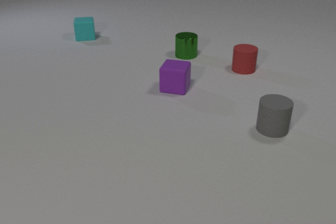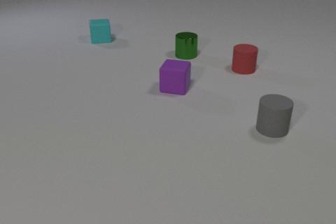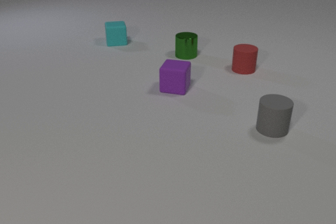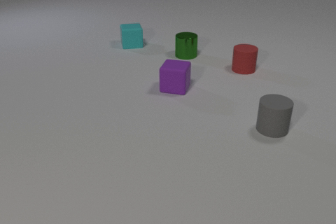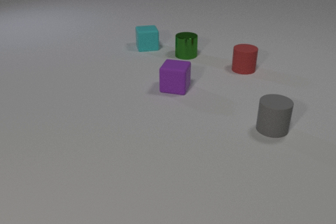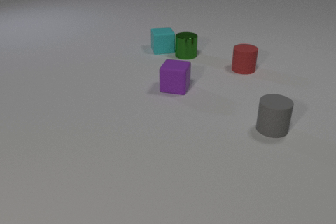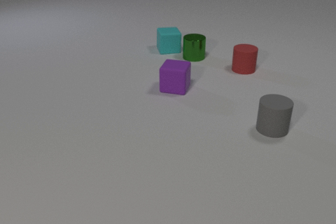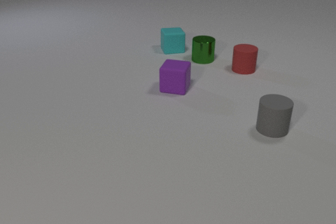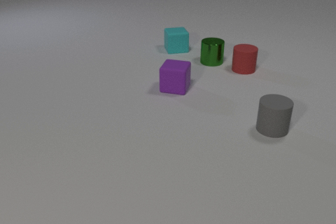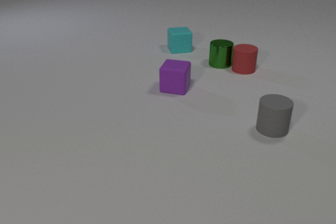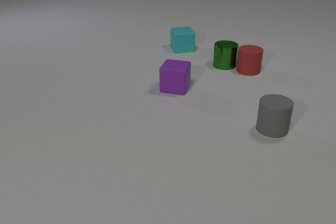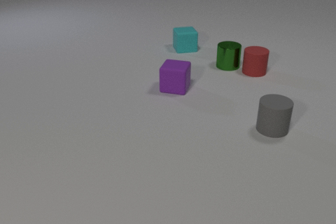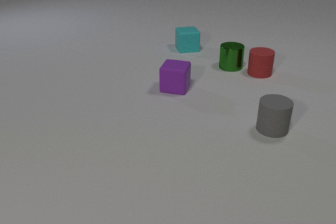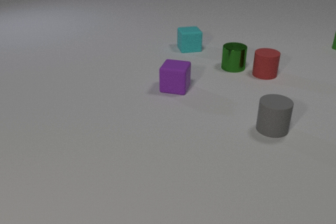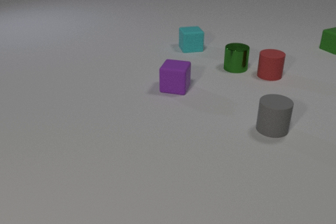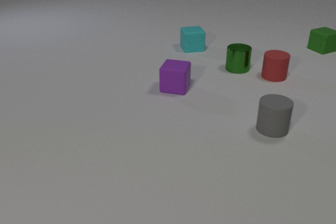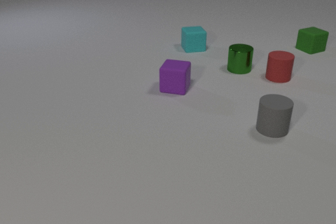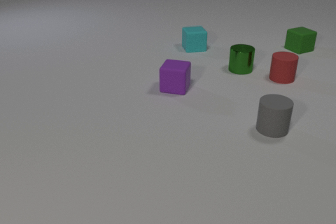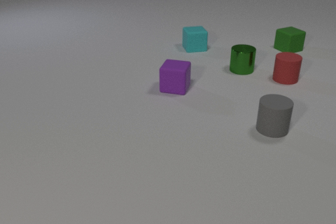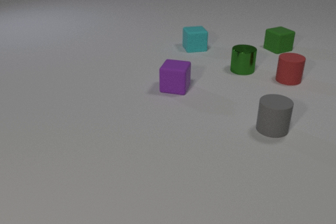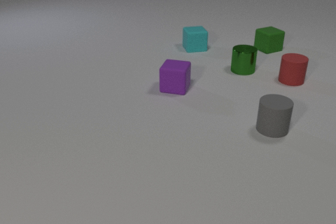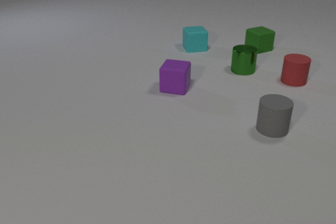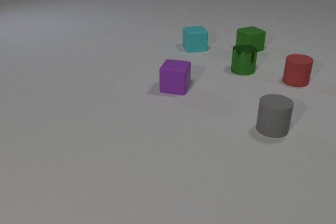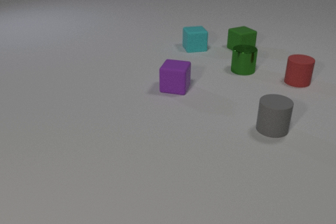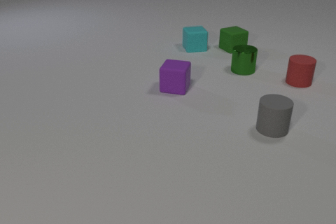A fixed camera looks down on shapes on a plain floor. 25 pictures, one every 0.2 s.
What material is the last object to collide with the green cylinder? rubber.
What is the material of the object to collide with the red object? metal.
How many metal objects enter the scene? 0.
0.0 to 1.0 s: The cyan rubber cube slides to the right and toward the camera.
1.0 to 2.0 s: The cyan rubber cube slides to the right. The green metal cylinder slides to the right and toward the camera. The red rubber cylinder slides to the right. The cyan rubber cube and the green metal cylinder collide. The green metal cylinder and the red rubber cylinder collide.
2.0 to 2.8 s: The cyan rubber cube slides to the right. The green metal cylinder slides to the right and toward the camera. The red rubber cylinder slides to the right. The green rubber cube comes in at the right edge, slides to the left and toward the camera.
2.8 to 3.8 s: The green metal cylinder slides to the right. The red rubber cylinder slides to the right. The green rubber cube slides to the left.
3.8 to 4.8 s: The red rubber cylinder slides to the right. The green rubber cube slides to the left.
